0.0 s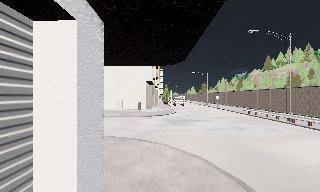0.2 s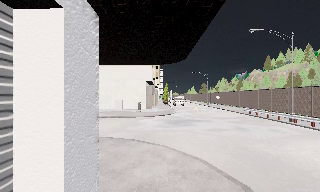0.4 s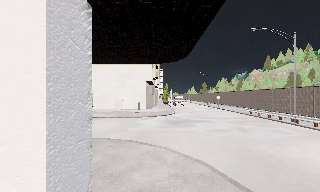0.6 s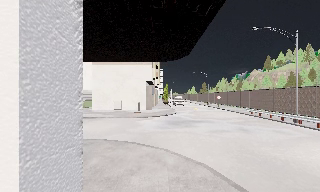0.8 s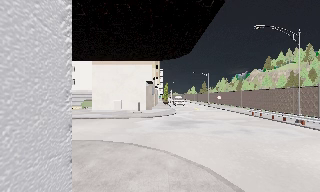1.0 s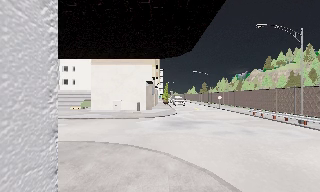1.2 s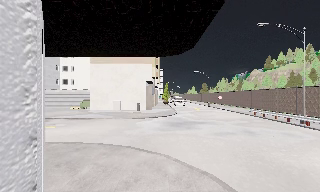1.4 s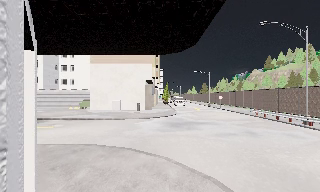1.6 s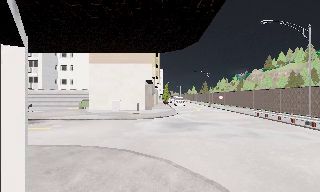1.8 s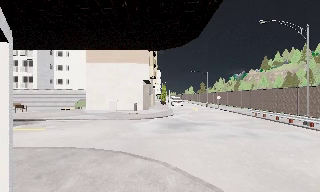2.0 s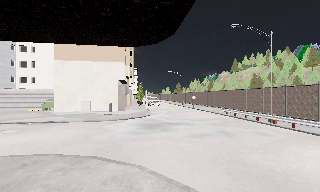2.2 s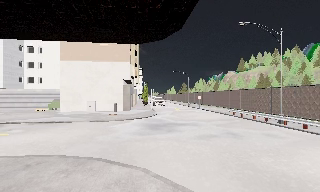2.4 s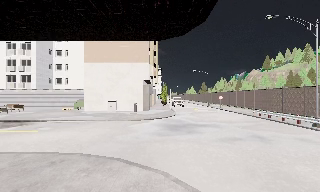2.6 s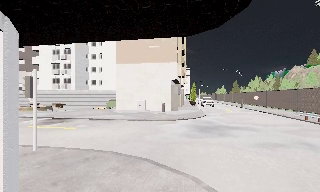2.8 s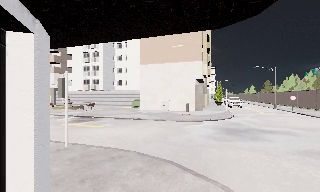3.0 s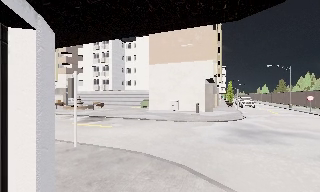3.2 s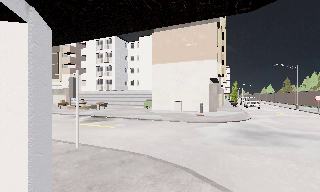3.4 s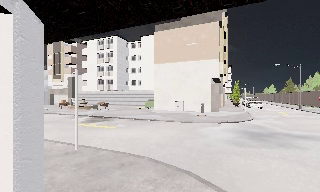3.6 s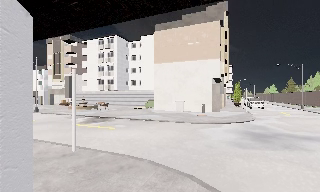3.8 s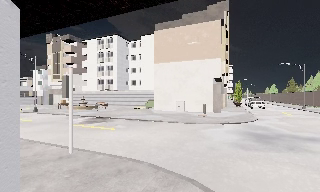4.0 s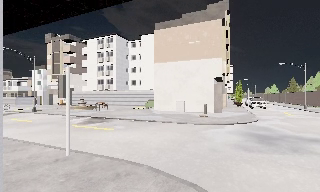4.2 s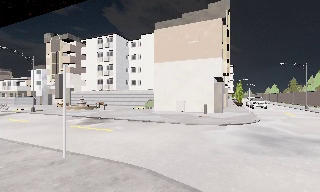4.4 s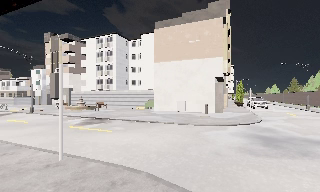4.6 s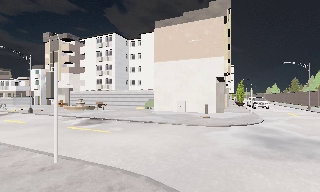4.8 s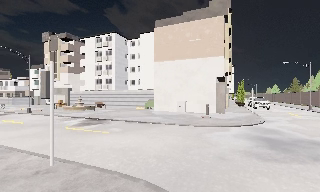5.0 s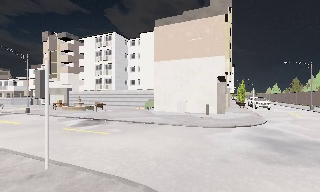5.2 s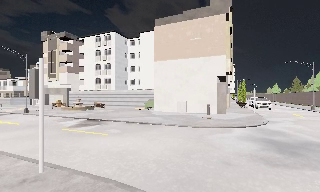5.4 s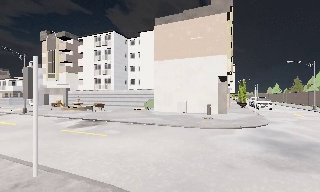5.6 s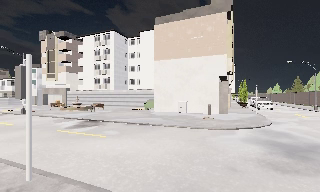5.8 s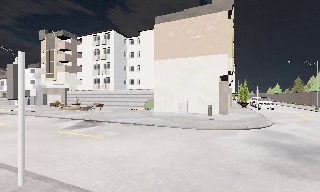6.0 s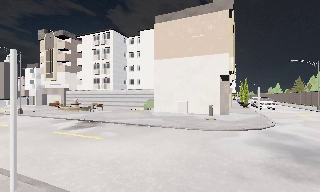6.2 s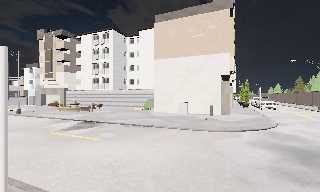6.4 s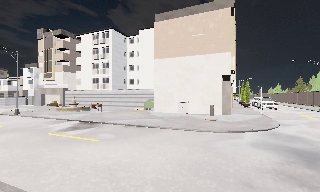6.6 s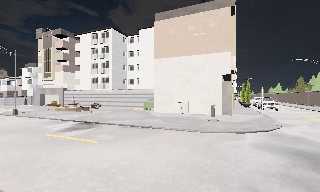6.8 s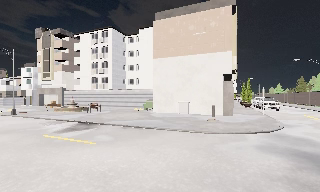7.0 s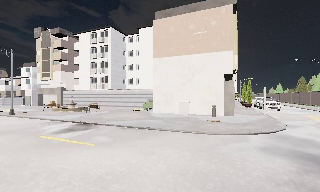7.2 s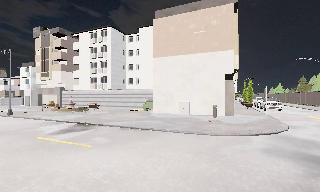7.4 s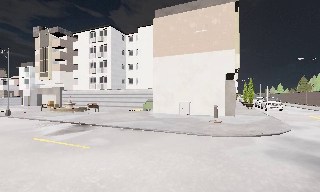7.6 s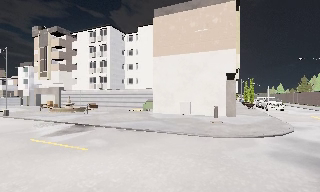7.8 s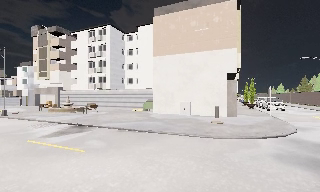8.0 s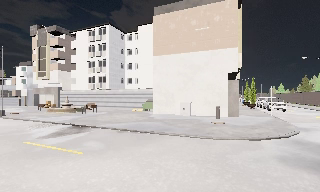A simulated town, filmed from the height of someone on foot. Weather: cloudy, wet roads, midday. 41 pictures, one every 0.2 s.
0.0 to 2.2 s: The camera travels forward, about 2.5 m, so what stands in front looms larger.
2.2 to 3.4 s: The scene slides to the right, as the camera pans about 30 degrees to its left. It travels forward, about 1.5 m, so what stands in front looms larger.
3.4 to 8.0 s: The camera travels forward, about 5 m, so what stands in front looms larger.
The film runs forward here.
